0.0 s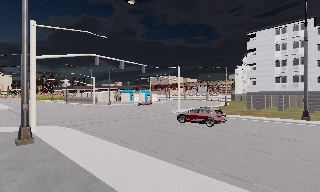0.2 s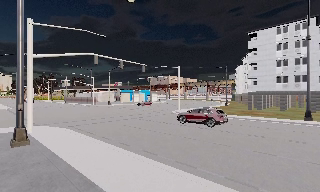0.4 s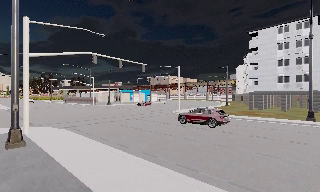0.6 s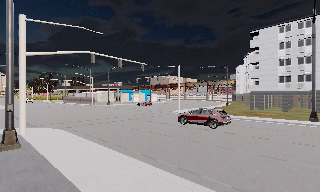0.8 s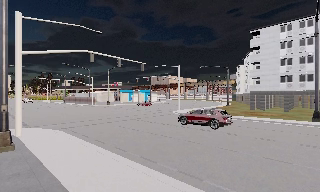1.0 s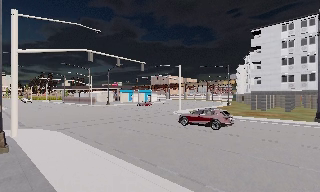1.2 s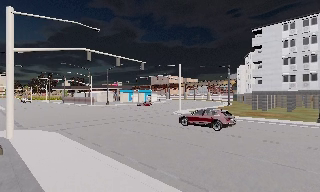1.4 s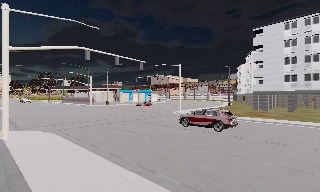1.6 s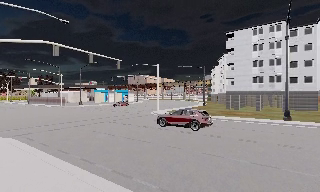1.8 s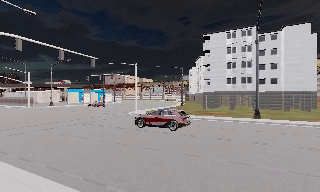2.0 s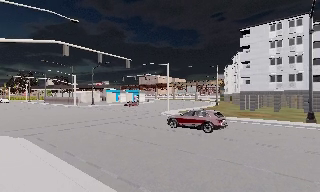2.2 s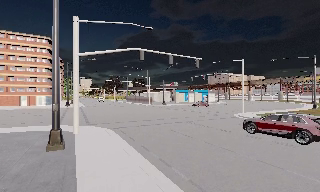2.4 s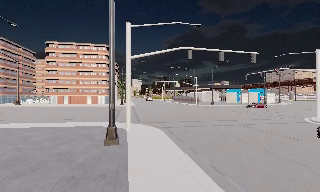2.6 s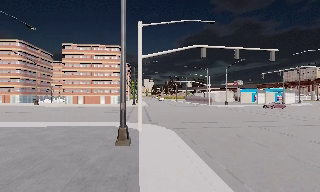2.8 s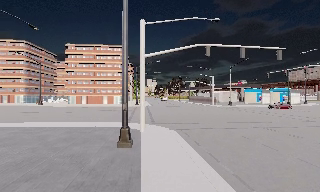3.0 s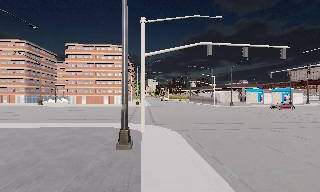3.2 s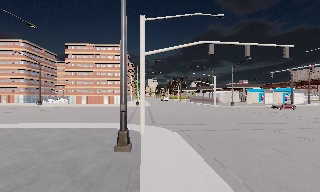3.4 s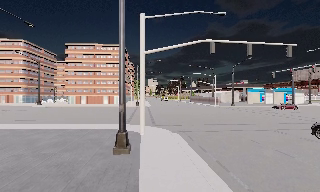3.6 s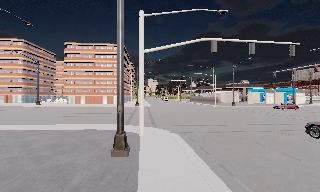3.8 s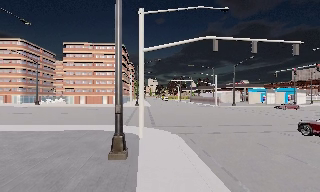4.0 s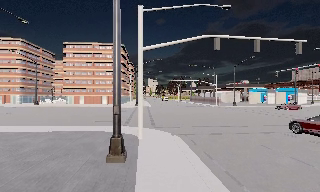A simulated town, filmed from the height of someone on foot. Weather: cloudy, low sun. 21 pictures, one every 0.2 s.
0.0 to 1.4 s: The camera travels forward, about 2 m, so what stands in front looms larger.
1.4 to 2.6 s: The camera swings to its left by about 40 degrees, and the scene slides to the right. It travels forward, about 1.5 m.
2.6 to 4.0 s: The camera travels forward, about 2 m, so what stands in front looms larger.
The film runs forward here.
